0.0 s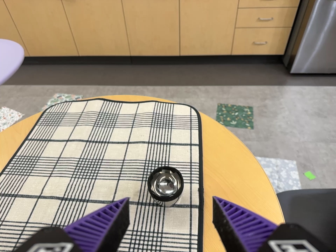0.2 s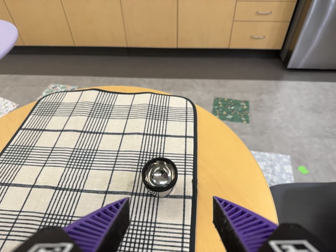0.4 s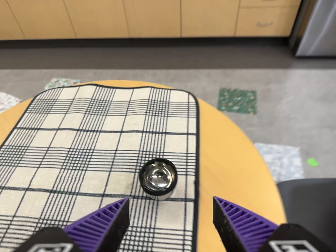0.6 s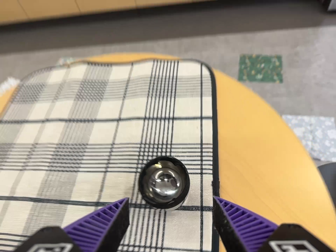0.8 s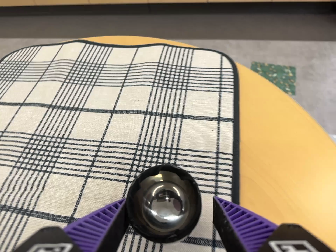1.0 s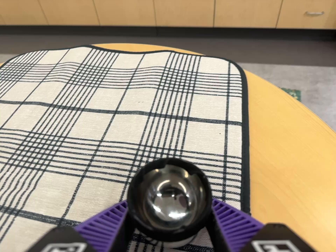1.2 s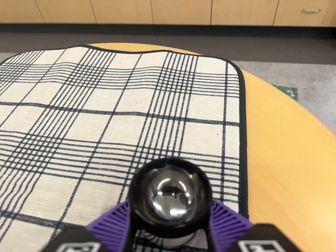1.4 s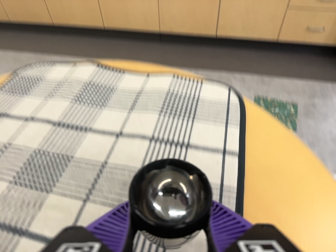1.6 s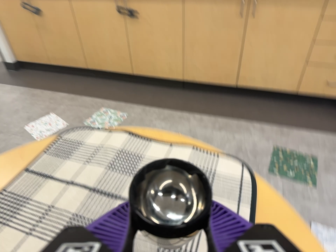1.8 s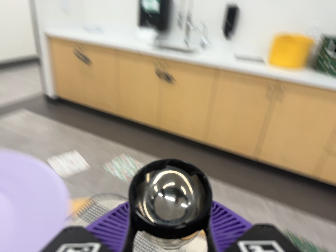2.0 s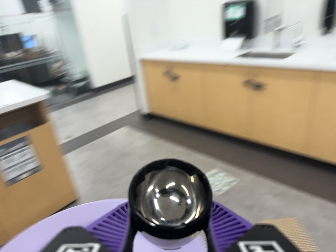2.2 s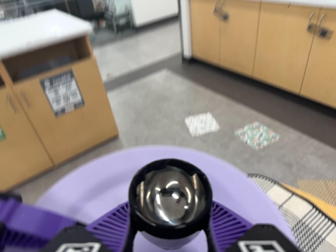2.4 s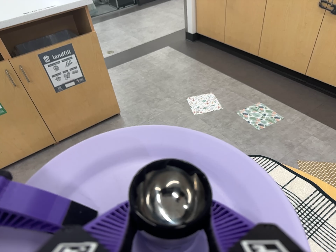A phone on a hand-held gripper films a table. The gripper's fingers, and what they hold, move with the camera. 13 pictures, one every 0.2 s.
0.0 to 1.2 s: The camera travels forward, about 28 cm, so what stands in front looms larger.
1.2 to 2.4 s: The camera pans to its left by about 35 degrees. It travels toward the top of its view, to its left and backward, about 30 cm, so close, fixed things drift downward. It rolls about its line of sight by about 20 degrees, and the scene rotates clockwise.
The film runs backward here.
